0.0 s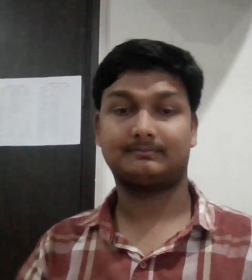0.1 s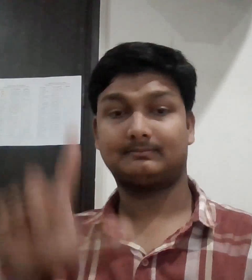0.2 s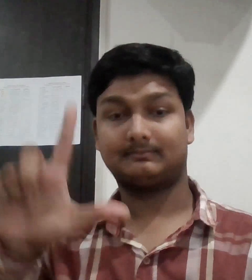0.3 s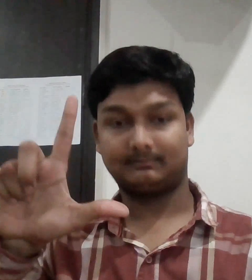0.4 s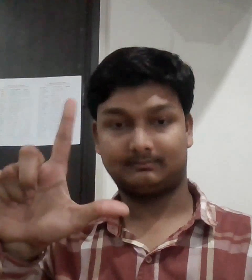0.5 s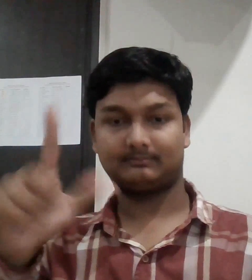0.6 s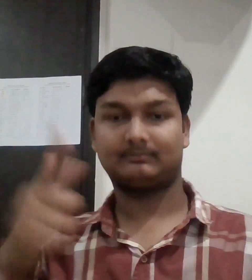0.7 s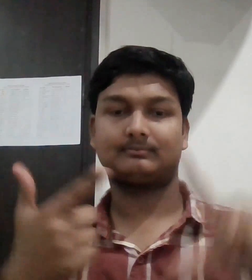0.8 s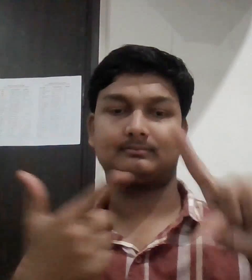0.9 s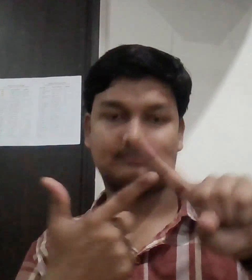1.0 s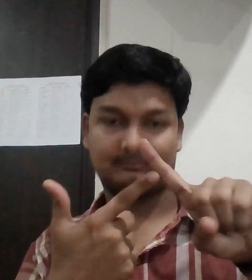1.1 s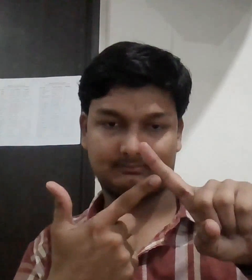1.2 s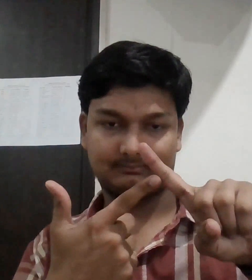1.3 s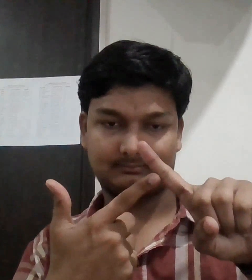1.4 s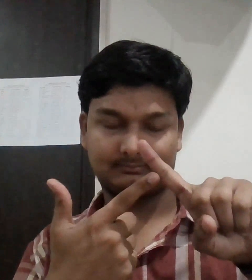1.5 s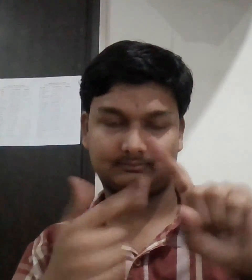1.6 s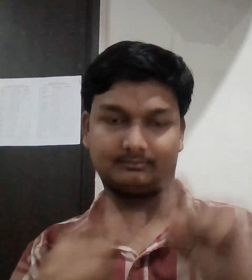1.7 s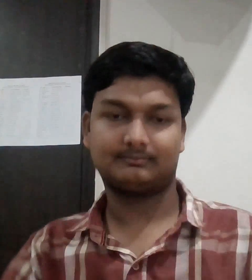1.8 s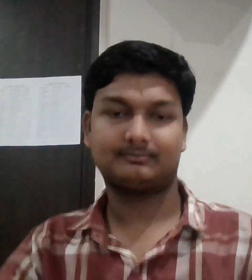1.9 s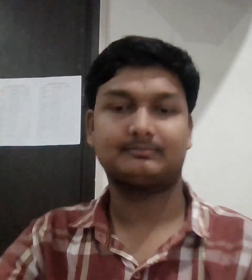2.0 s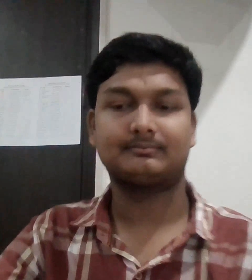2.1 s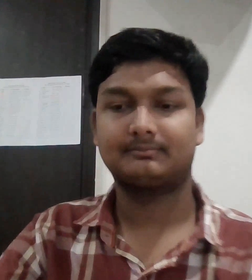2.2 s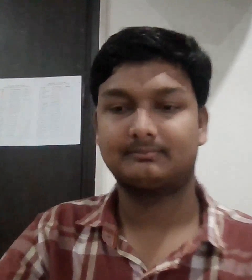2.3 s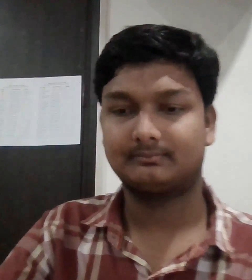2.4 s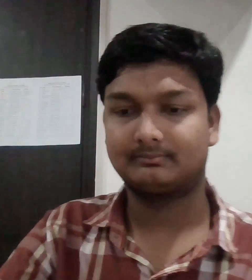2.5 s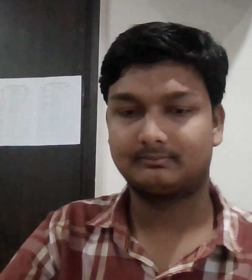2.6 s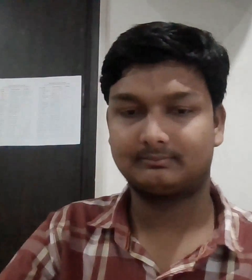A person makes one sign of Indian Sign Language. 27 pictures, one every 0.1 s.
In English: lystra
